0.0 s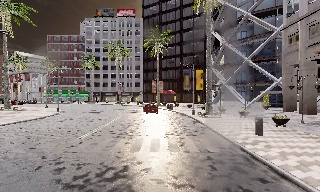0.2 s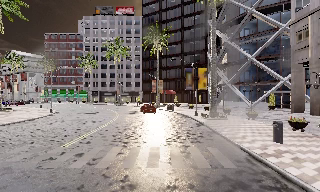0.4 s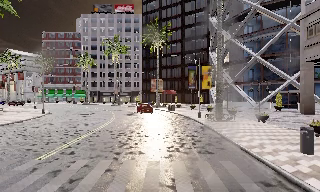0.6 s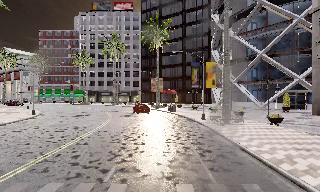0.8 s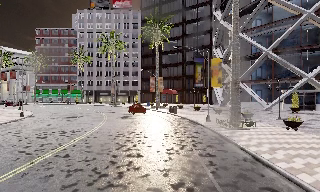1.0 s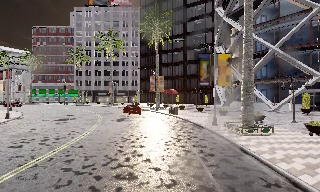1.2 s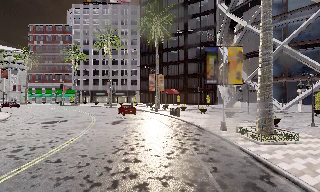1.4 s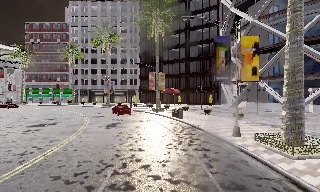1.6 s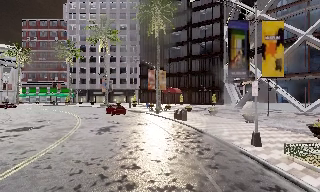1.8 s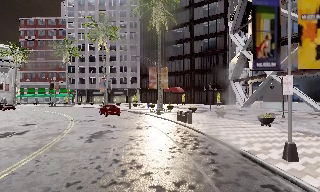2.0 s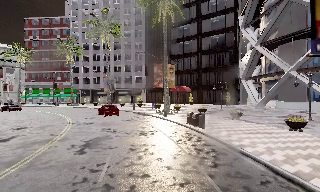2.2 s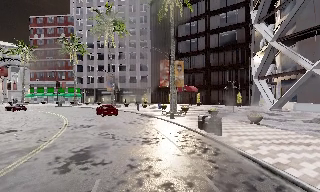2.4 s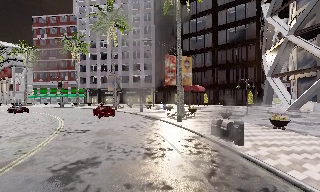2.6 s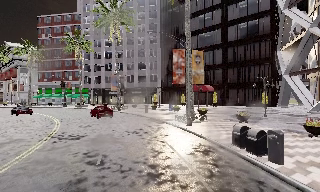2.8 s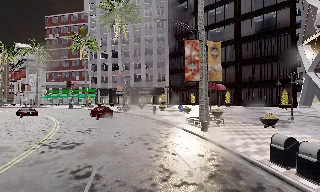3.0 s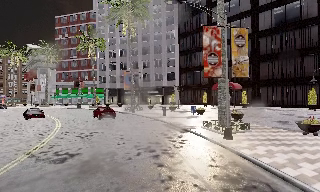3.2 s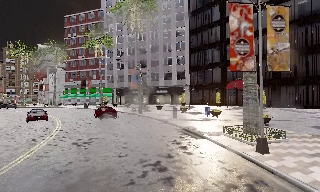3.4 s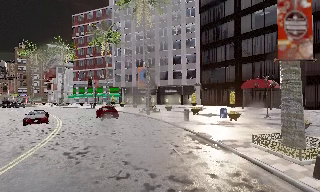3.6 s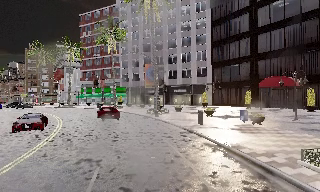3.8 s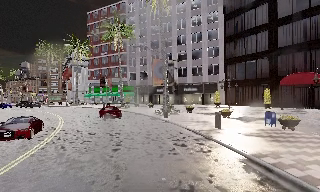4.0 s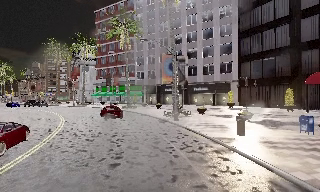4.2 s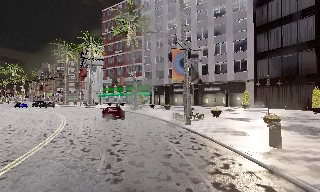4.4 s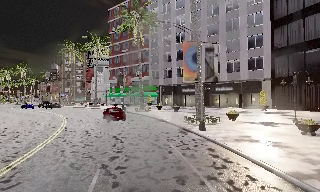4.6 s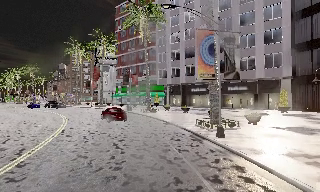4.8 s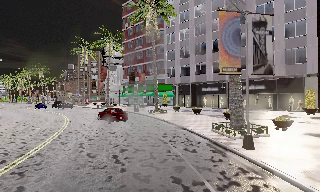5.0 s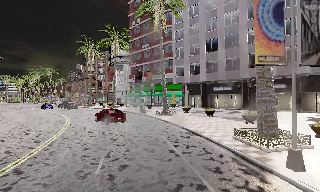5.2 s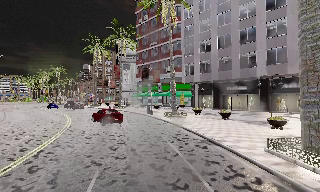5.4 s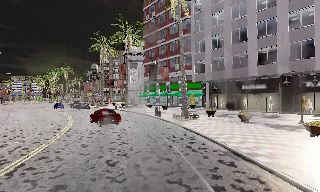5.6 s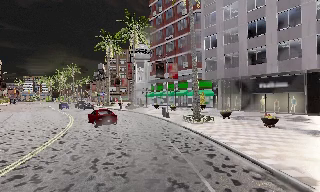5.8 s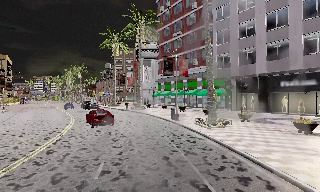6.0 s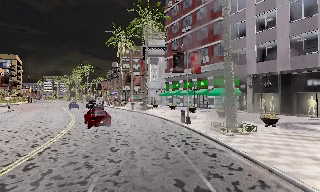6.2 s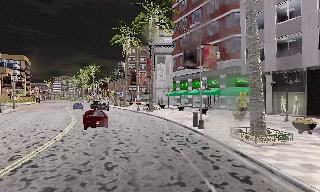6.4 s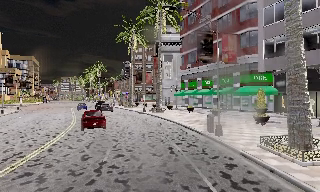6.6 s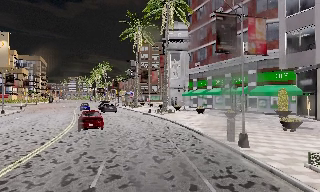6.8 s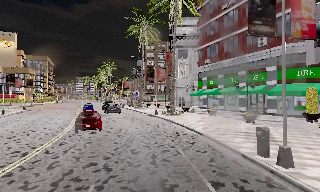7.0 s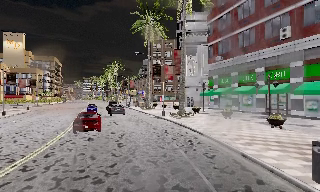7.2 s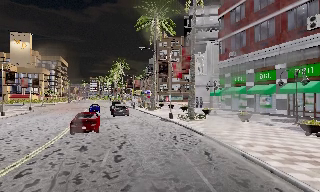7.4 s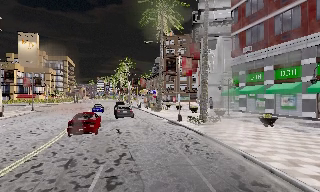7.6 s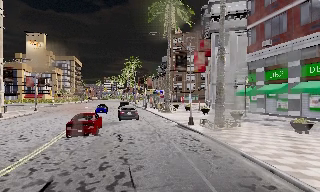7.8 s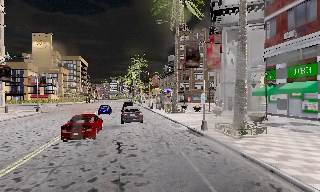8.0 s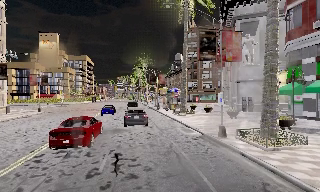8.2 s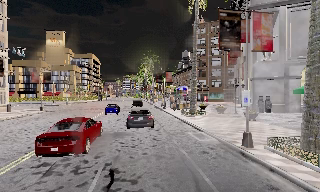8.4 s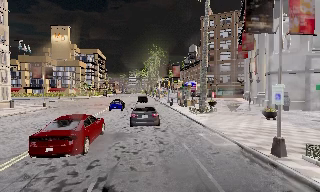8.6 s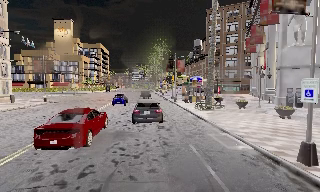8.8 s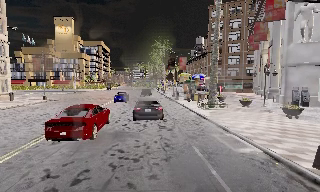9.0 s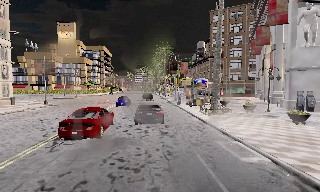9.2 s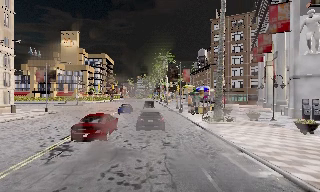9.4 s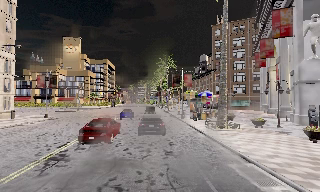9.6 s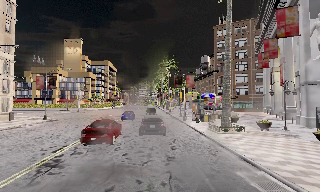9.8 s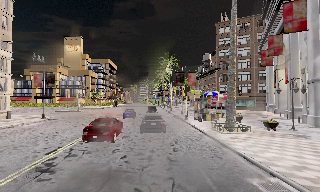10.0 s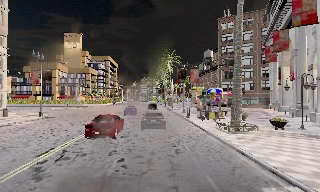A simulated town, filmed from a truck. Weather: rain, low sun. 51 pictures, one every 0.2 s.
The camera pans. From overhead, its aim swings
counterclockwise.
The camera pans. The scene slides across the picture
to the right.
0.0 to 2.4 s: The camera travels forward, about 25 m, so what stands in front looms larger.
2.4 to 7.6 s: The camera swings to its left by about 65 degrees, and the scene slides to the right. It travels forward, about 50 m.
7.6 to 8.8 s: The camera pans to its left, which is counterclockwise from overhead, by about 10 degrees. It travels forward, about 9 m, so what stands in front looms larger. It loses speed.
8.8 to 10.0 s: The camera travels forward, about 3 m, so what stands in front looms larger. It gains speed.
The film runs forward here.
